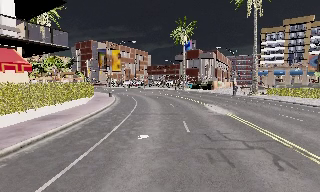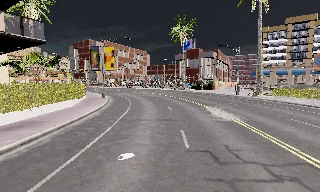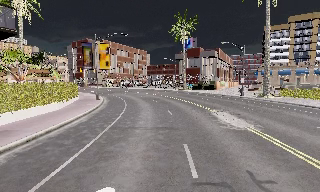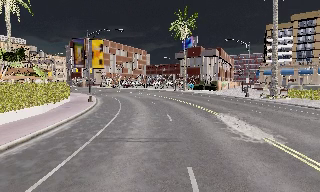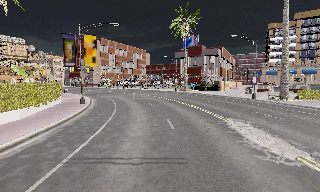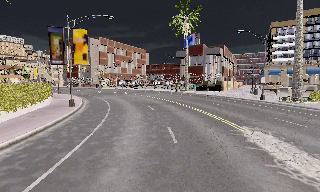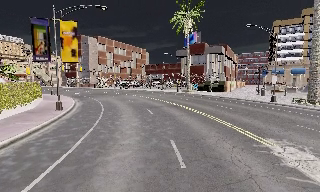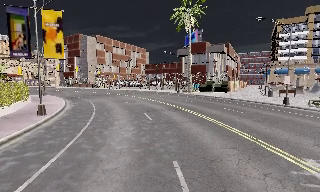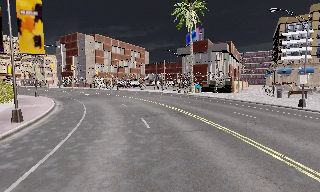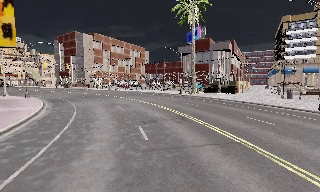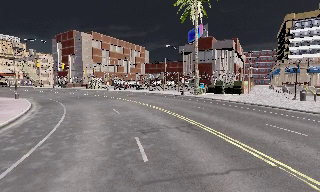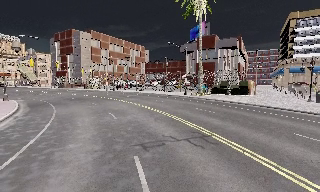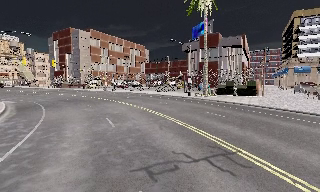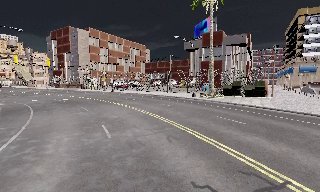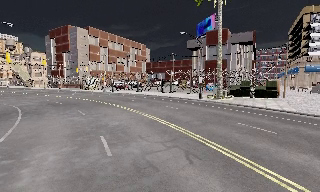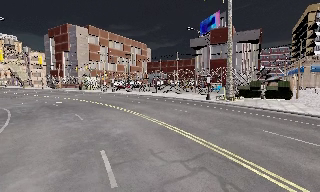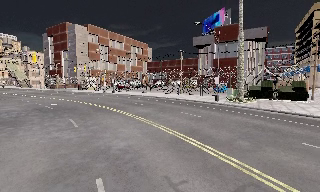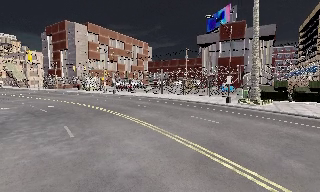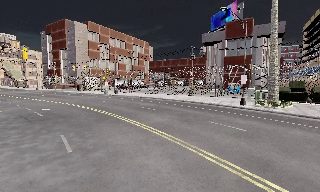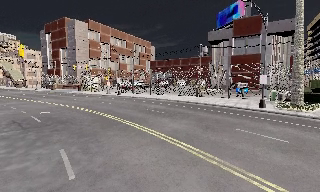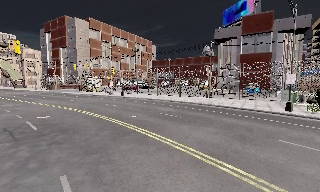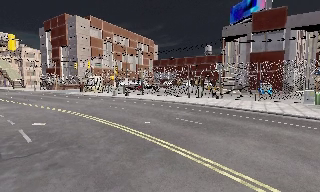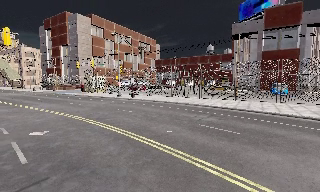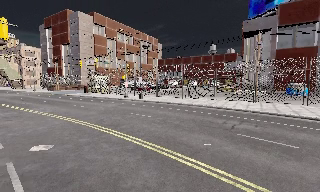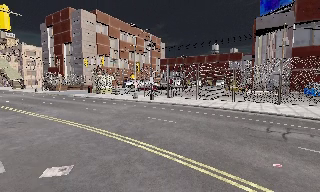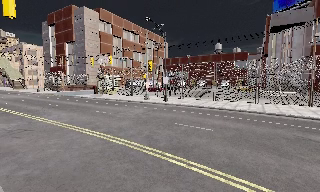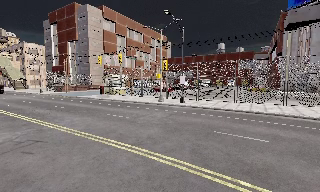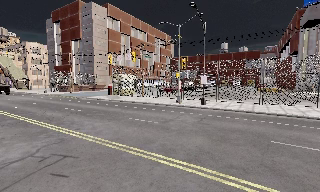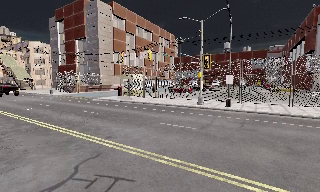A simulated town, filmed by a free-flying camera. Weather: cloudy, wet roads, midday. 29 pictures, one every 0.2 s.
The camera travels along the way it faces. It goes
forward.
0.0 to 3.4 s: The camera travels forward, about 30 m, so what stands in front looms larger.
3.4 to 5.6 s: The camera travels forward and to its left, about 20 m, so what stands in front looms larger.
The film runs backward here.
